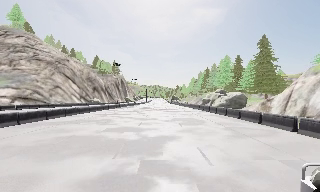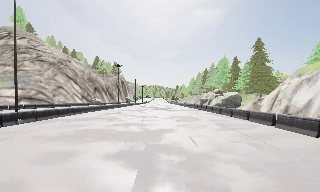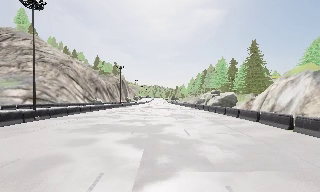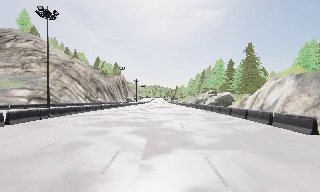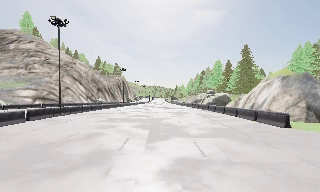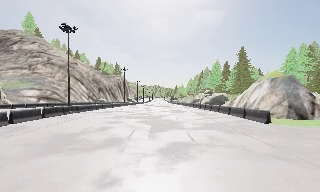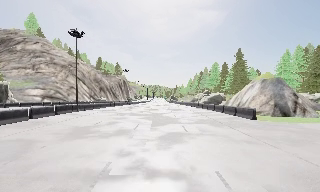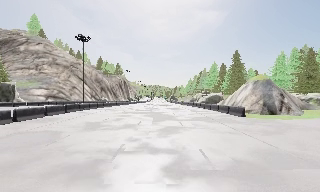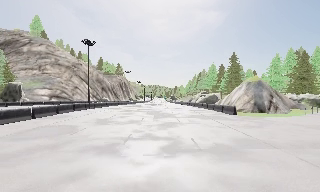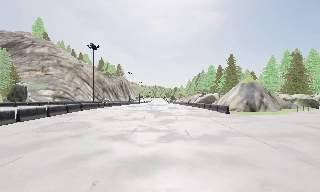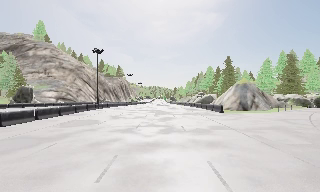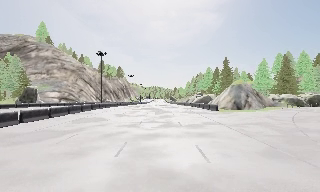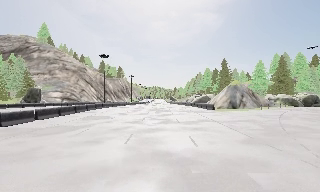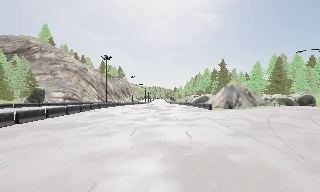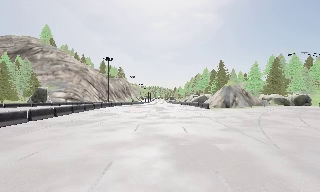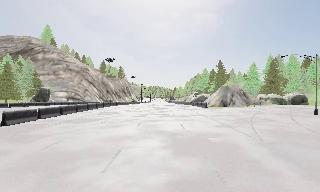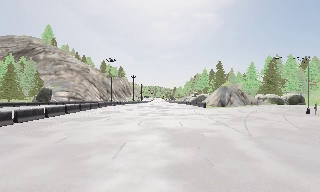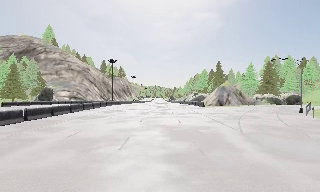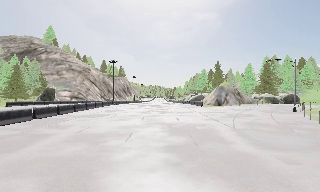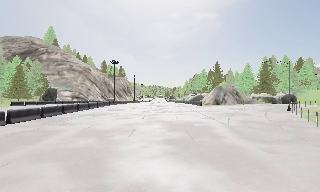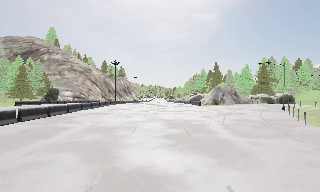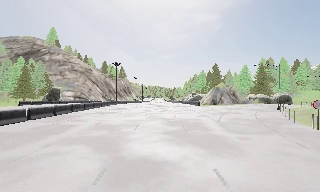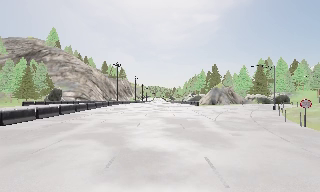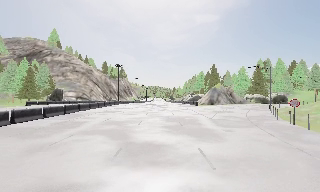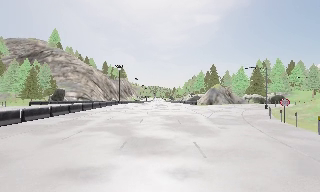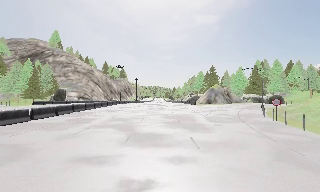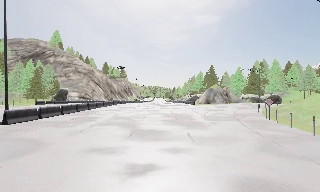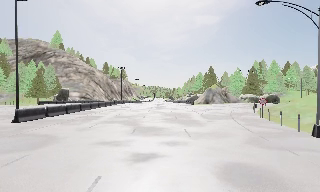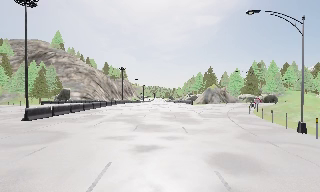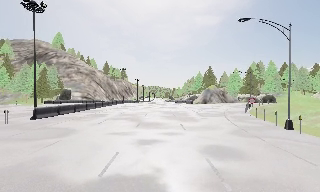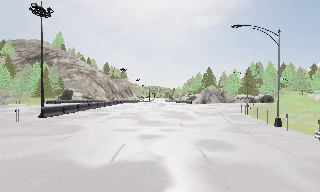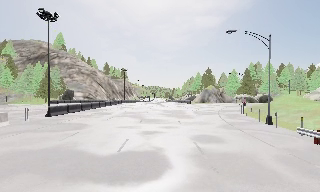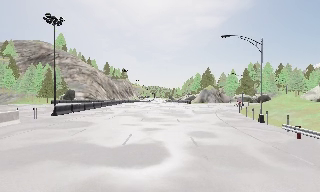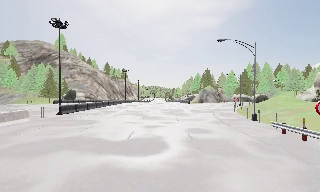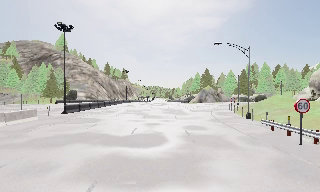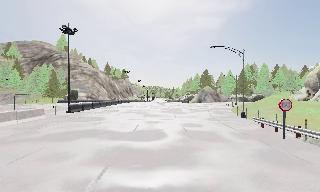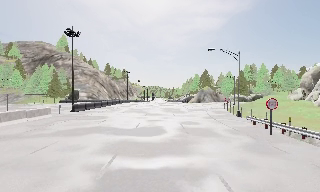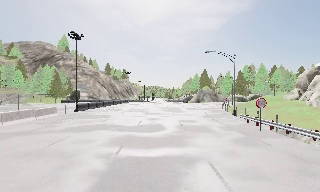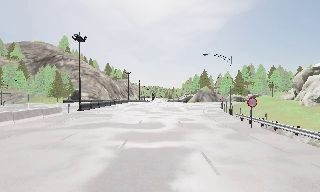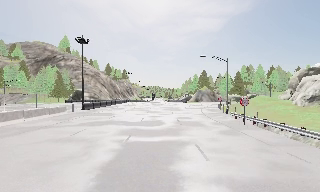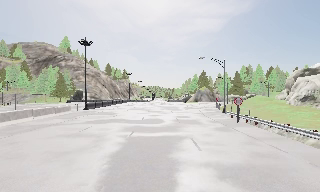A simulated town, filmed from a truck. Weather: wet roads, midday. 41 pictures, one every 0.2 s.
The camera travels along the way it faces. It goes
backward.
0.0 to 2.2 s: The camera travels backward, about 20 m, so what stands in front gets smaller.
2.2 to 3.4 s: The camera travels backward, about 8 m, so what stands in front gets smaller. It loses speed.
3.4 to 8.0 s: The camera travels backward, about 25 m, so what stands in front gets smaller.
The film runs backward here.
